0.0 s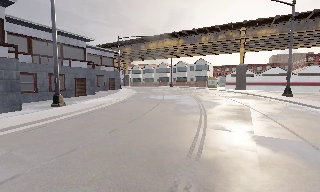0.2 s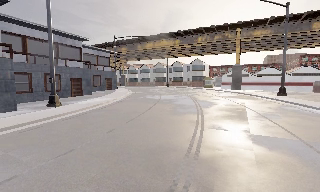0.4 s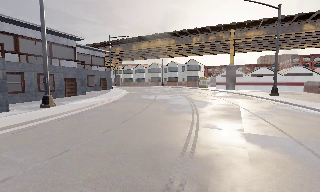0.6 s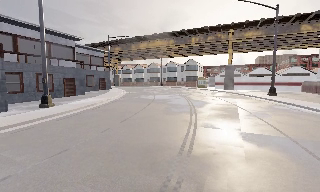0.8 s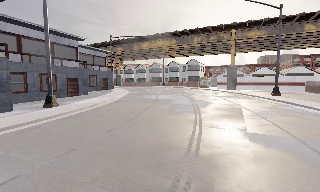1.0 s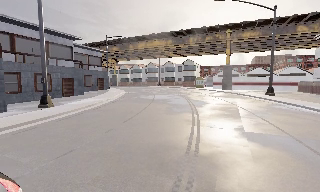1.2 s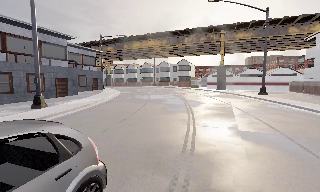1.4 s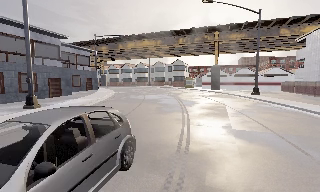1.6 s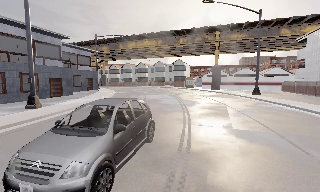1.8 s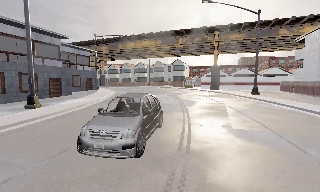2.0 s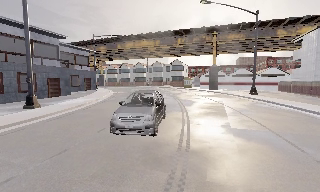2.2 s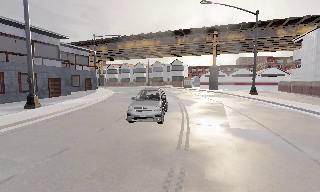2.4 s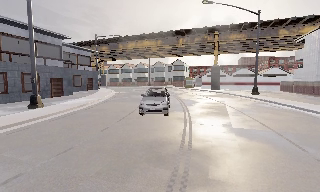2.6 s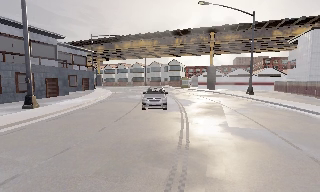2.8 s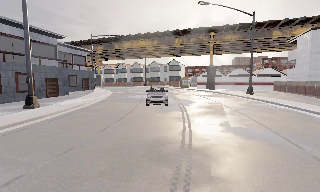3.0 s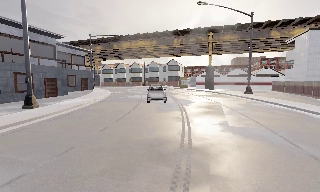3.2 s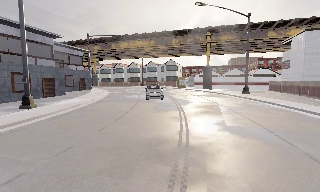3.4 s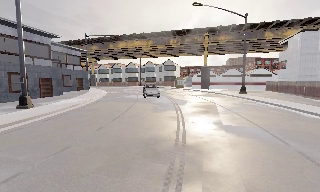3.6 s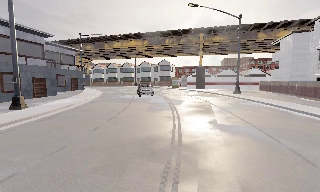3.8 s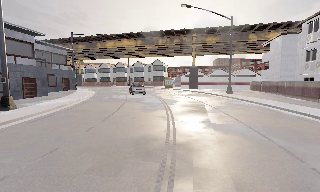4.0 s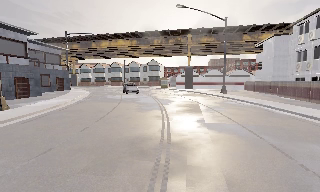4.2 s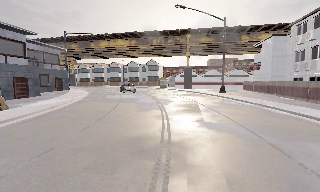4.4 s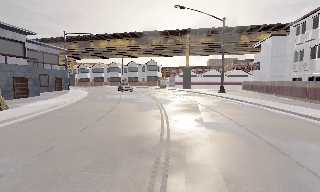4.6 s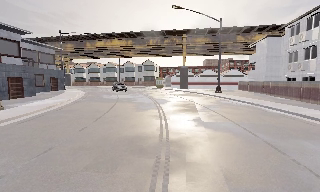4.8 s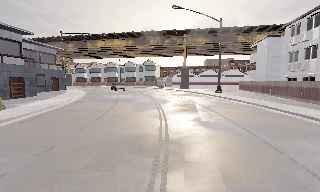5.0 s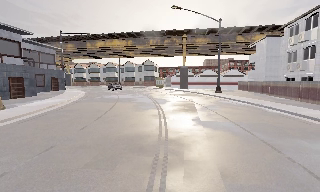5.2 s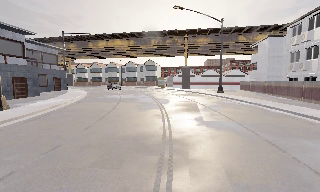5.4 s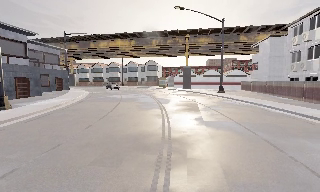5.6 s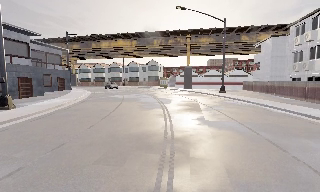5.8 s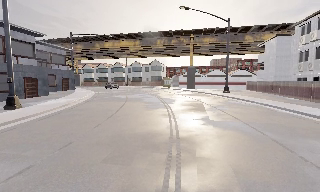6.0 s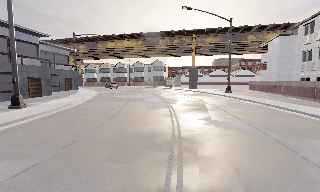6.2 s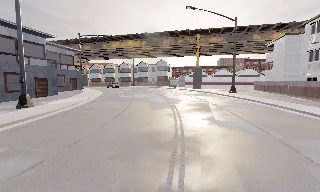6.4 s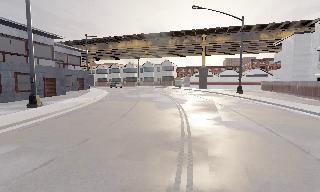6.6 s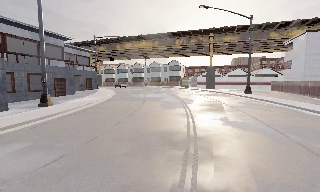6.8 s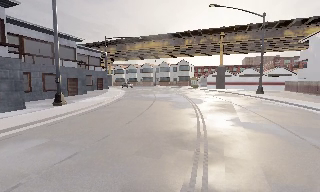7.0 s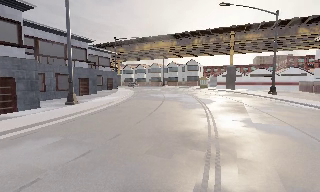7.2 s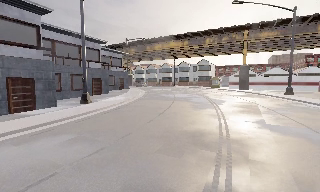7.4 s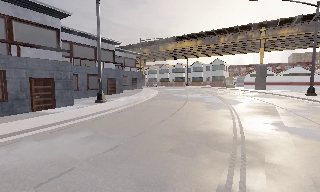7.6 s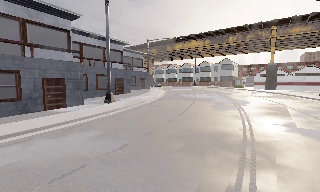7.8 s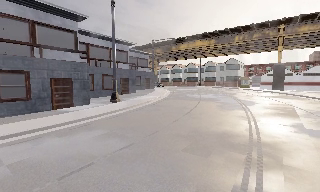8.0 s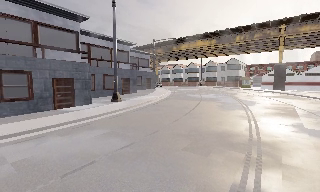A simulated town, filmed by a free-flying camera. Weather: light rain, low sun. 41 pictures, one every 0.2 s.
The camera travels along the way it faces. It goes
backward.
0.0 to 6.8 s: The camera travels backward and to its left, about 2 m, so what stands in front gets smaller.
6.8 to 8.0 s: The camera swings to its left by about 15 degrees, and the scene slides to the right.
The film runs backward here.
